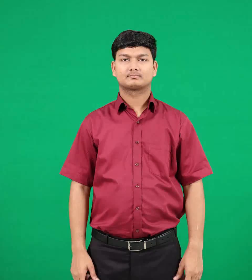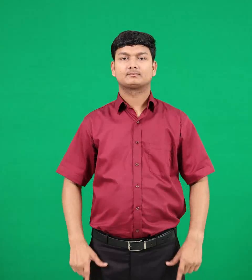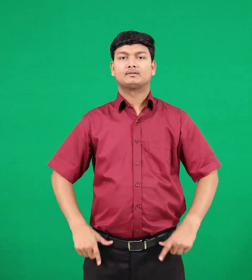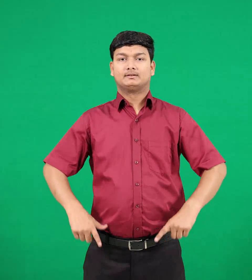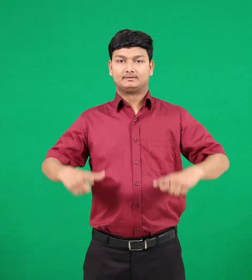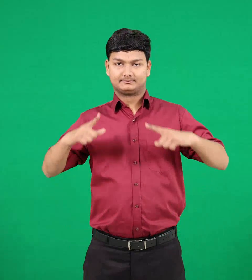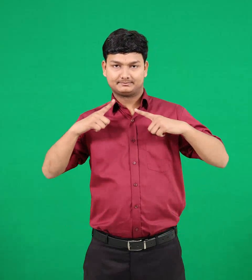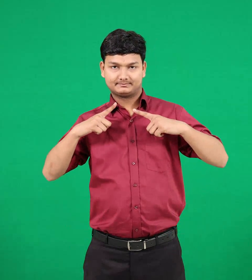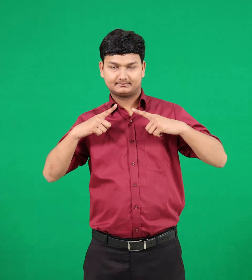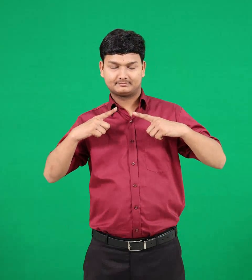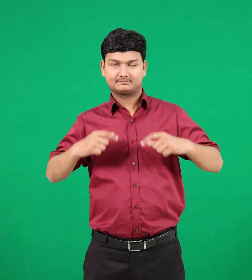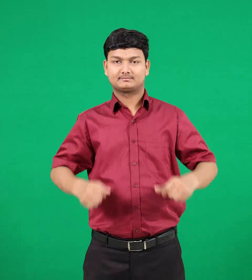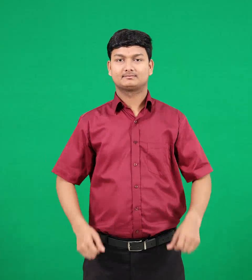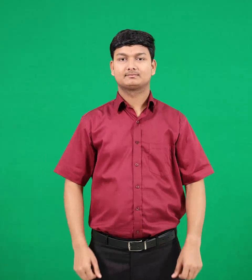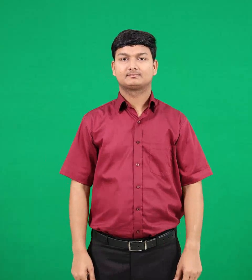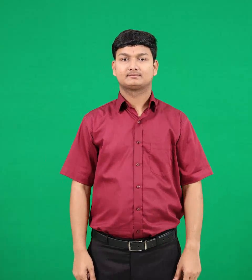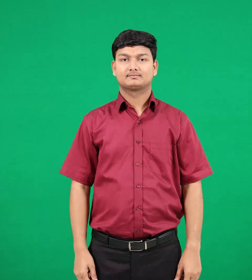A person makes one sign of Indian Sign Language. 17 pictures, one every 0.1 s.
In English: live
